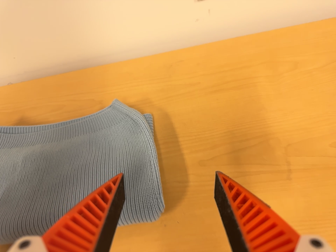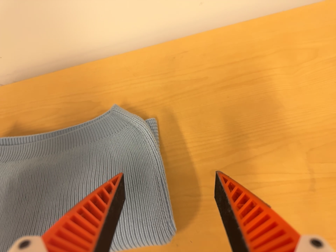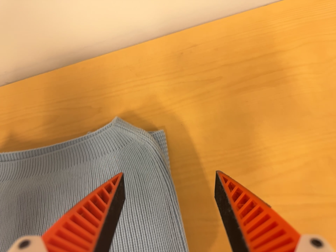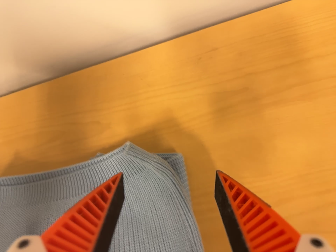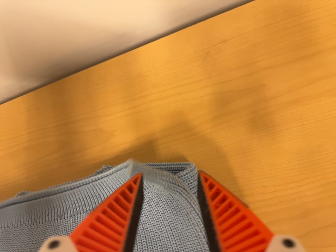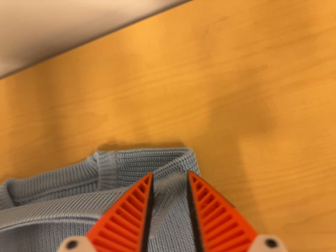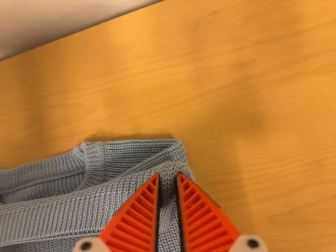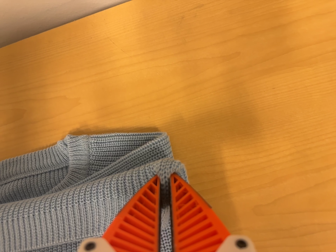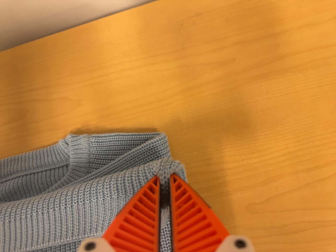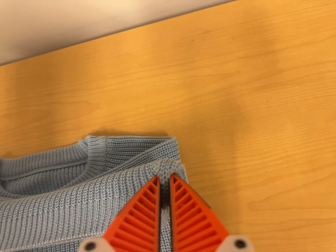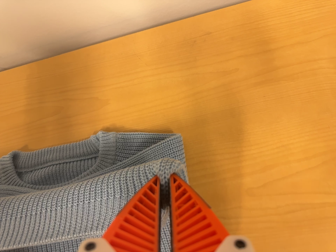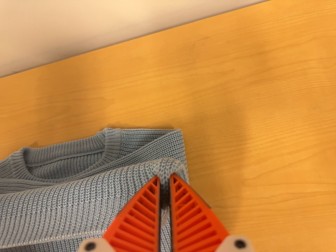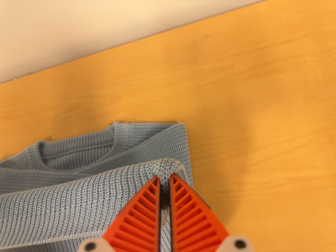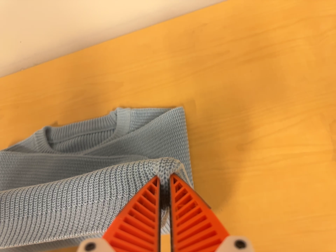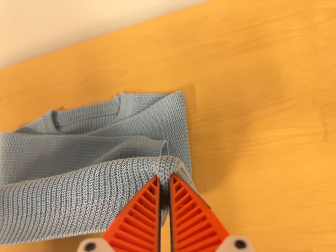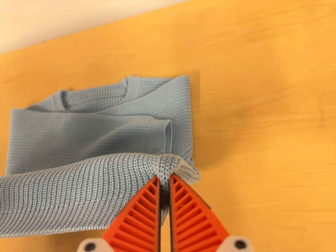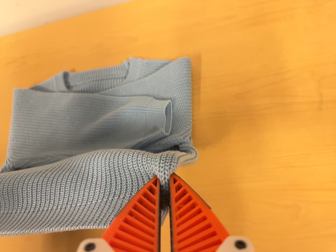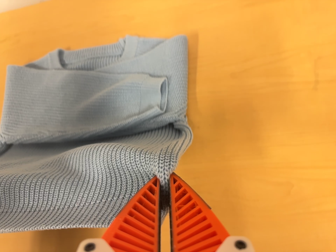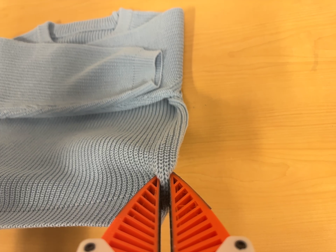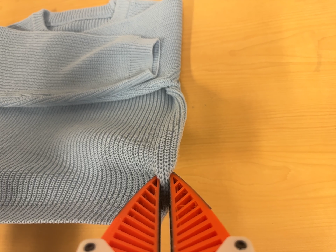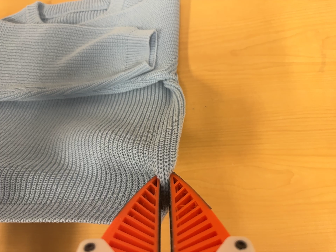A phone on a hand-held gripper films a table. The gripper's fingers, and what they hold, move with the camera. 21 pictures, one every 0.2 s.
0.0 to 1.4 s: The camera travels forward and toward the top of its view, about 26 cm, so what stands in front looms larger. Its aim tips toward the bottom of its view by about 25 degrees. It rolls about its line of sight by about 10 degrees, and the scene rotates counterclockwise.
1.4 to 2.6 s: The camera travels backward and toward the bottom of its view, about 18 cm, so what stands in front gets smaller. Its aim tips toward the top of its view by about 10 degrees.
2.6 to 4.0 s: The camera travels toward the bottom of its view, about 12 cm, so close, fixed things drift upward. It rolls about its line of sight by about 10 degrees, and the scene rotates clockwise.
The film runs backward here.
